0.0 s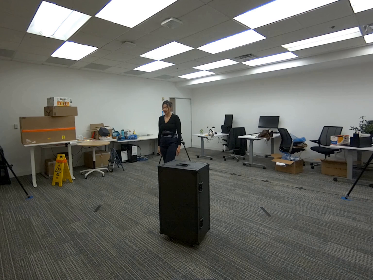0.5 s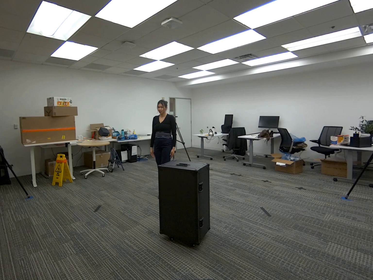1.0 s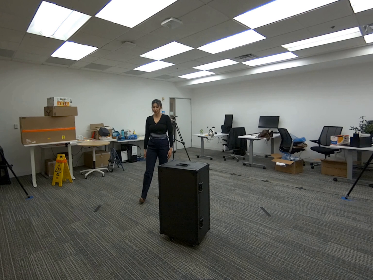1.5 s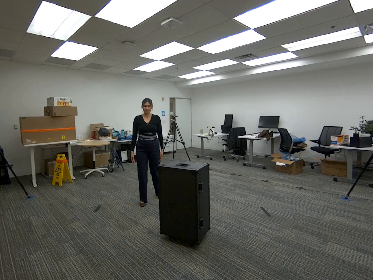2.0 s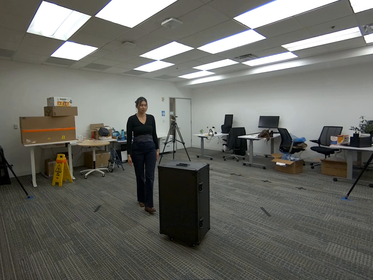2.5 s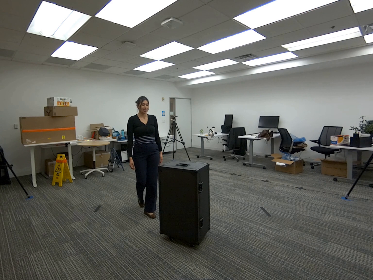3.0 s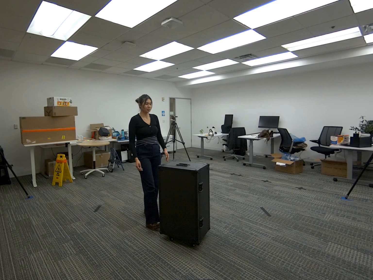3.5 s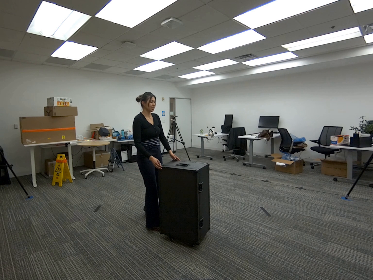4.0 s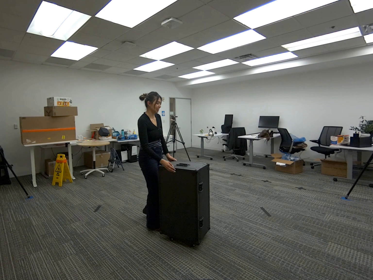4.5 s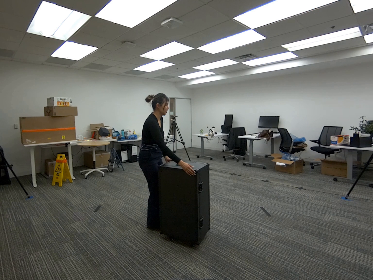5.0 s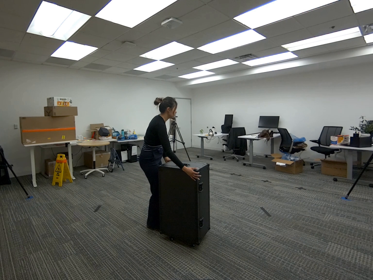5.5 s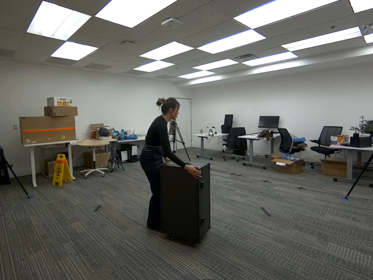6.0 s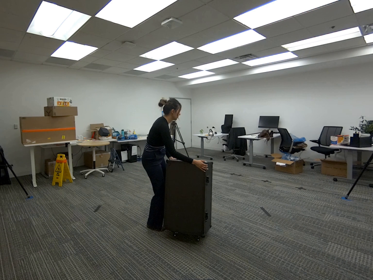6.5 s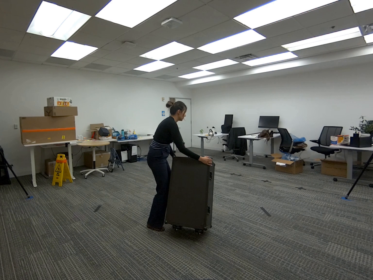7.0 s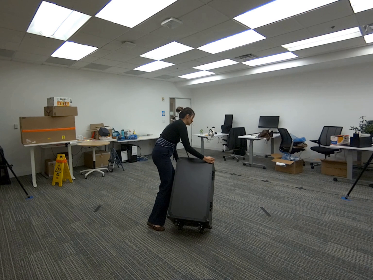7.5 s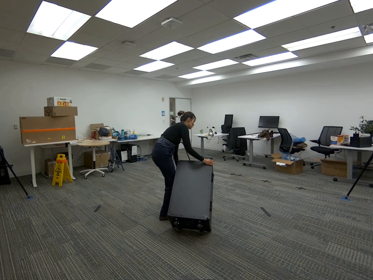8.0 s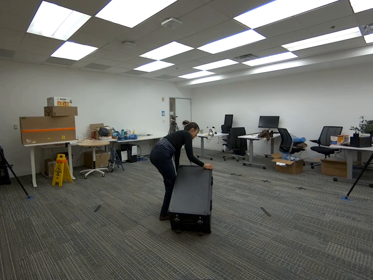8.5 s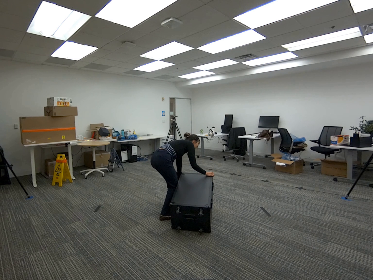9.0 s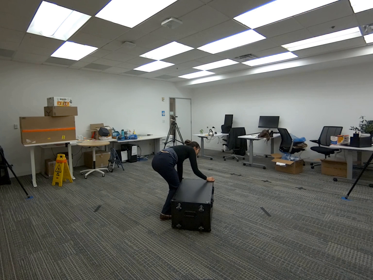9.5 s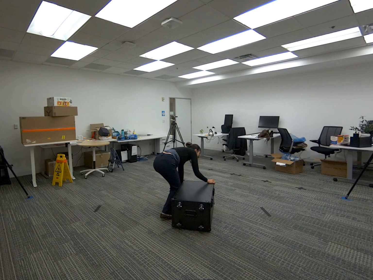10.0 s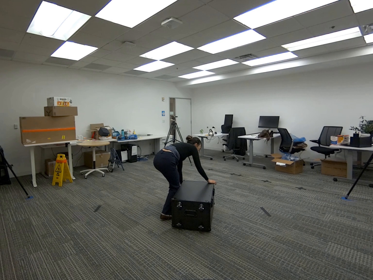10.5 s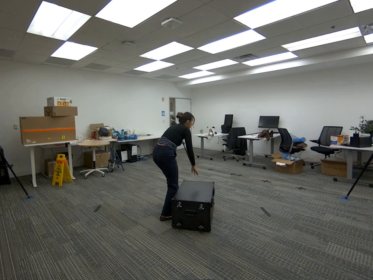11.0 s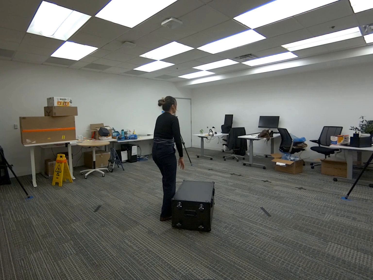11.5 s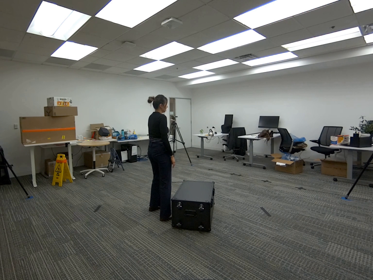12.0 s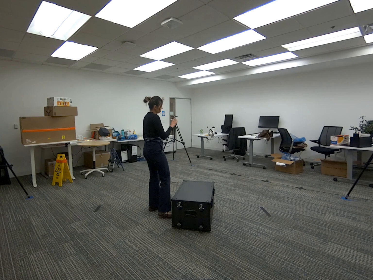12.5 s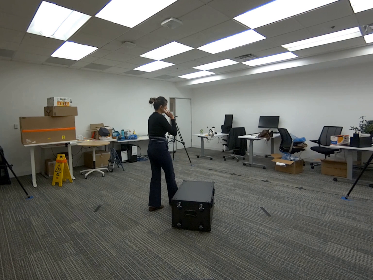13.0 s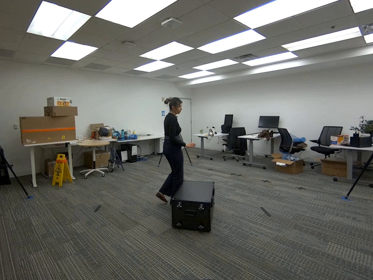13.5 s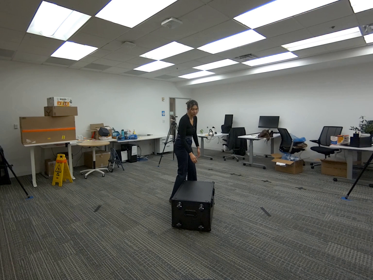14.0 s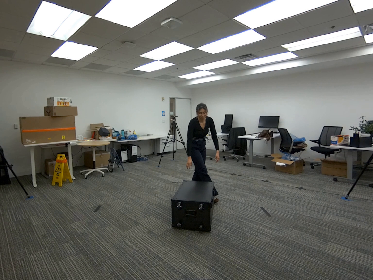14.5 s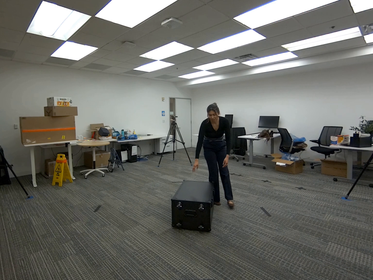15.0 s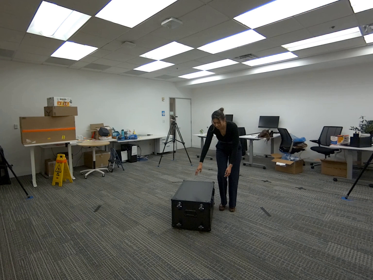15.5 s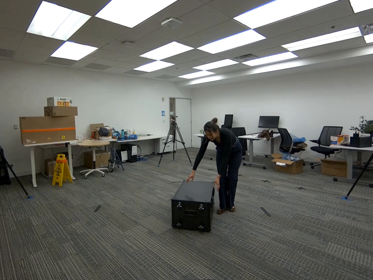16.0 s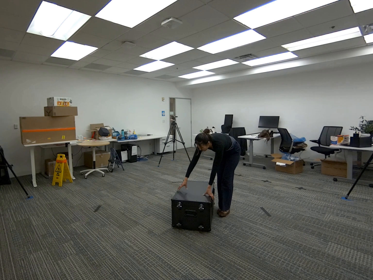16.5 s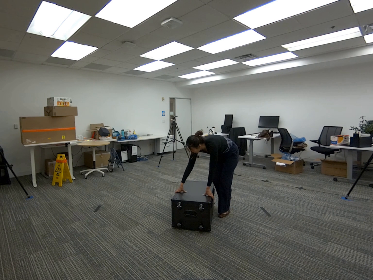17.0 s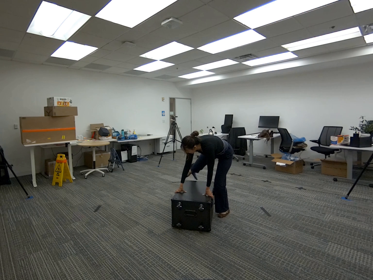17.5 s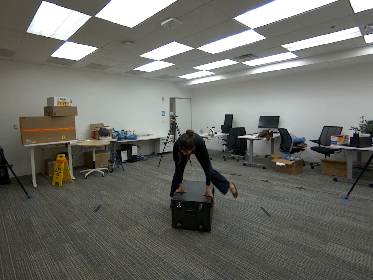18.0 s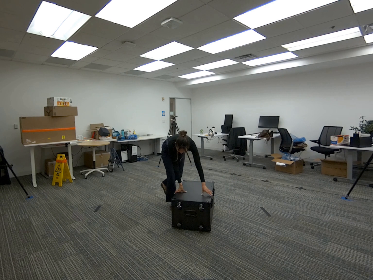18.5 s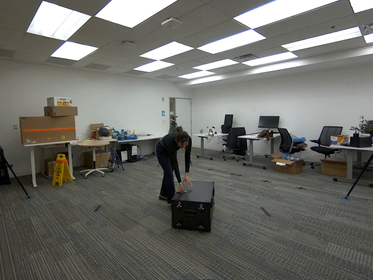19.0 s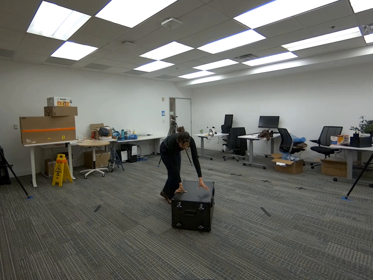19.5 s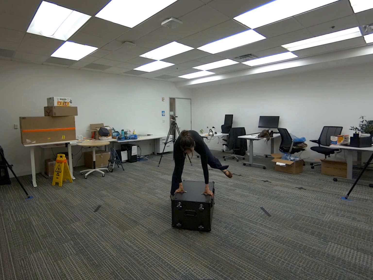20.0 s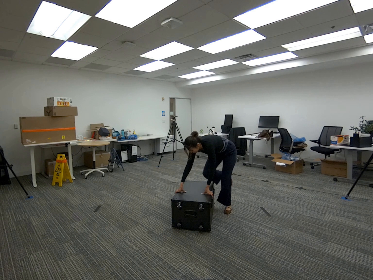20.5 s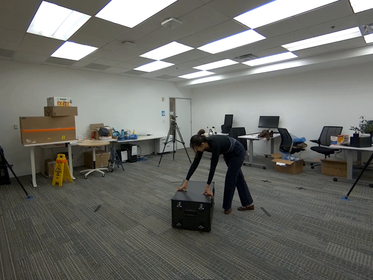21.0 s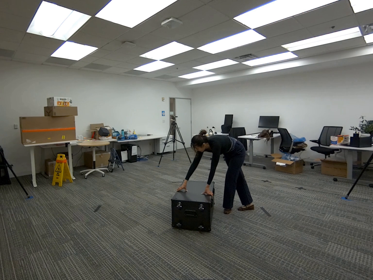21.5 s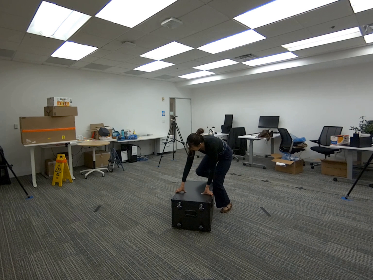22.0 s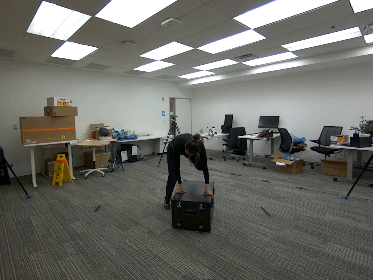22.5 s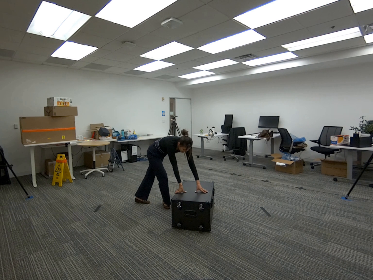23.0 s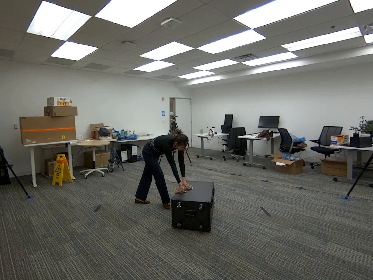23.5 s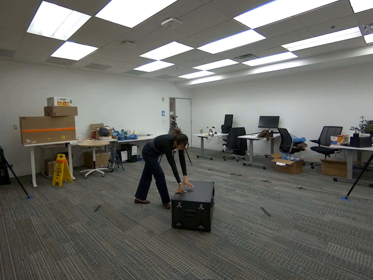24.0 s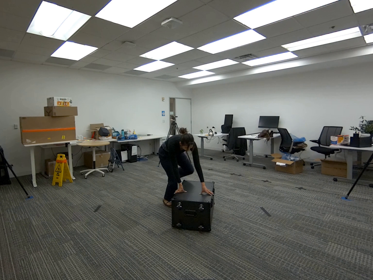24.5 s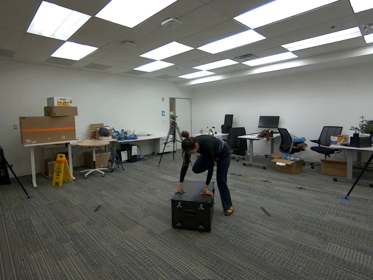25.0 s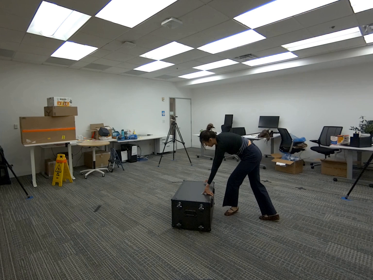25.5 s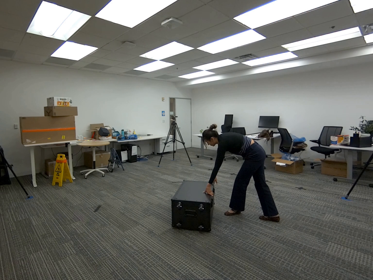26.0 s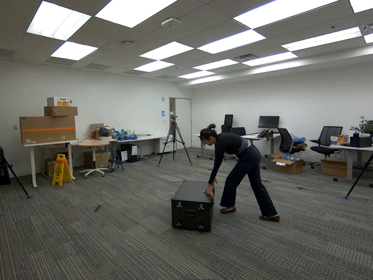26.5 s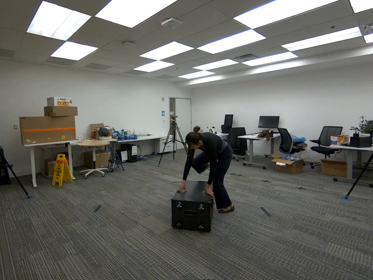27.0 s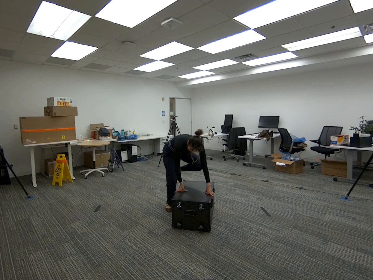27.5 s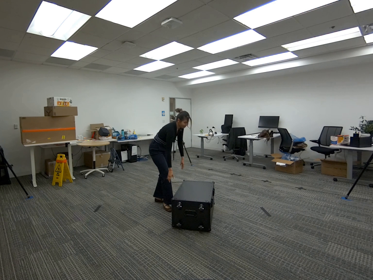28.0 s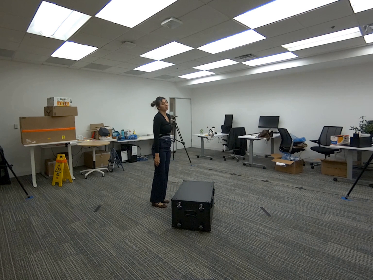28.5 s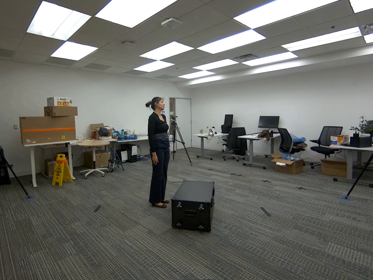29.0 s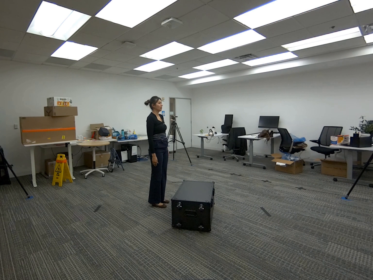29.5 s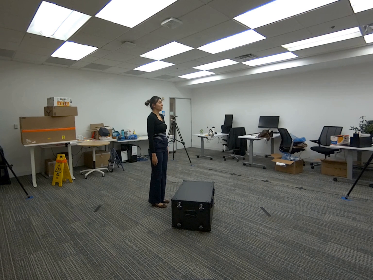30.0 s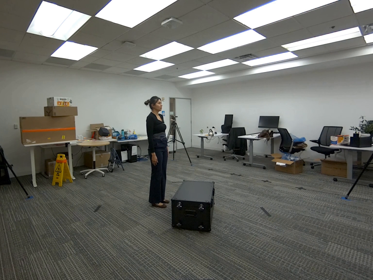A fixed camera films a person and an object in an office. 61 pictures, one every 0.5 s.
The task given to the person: Walk over to the G1 Box and place the box on its side and proceed to jump over the G1 box.
